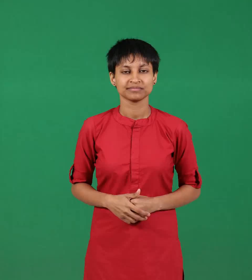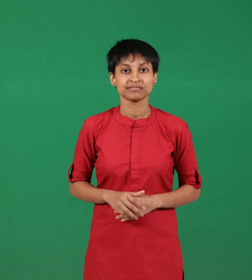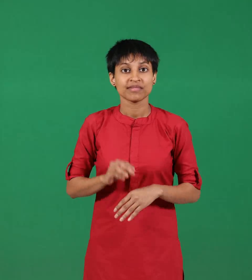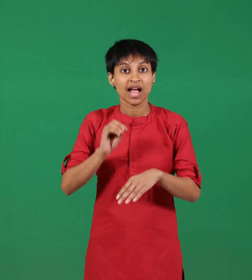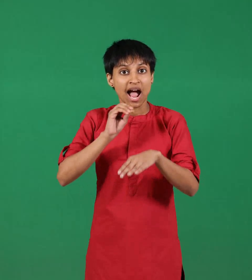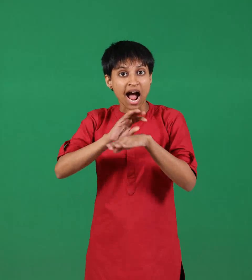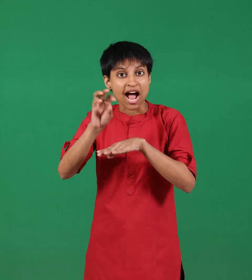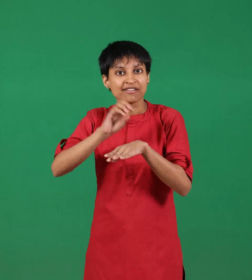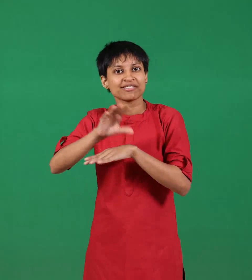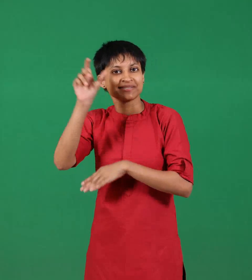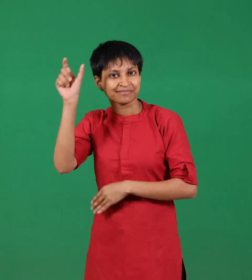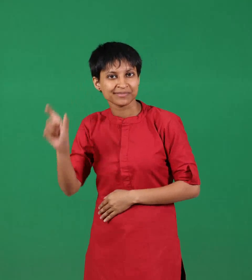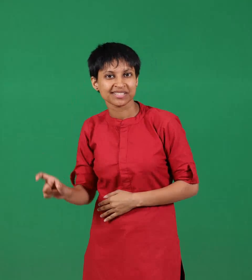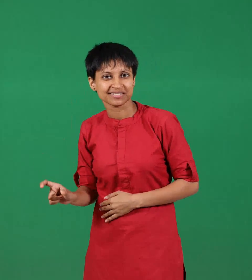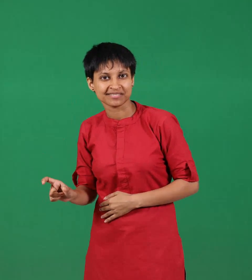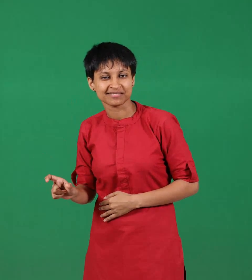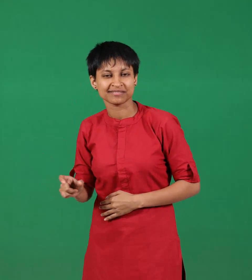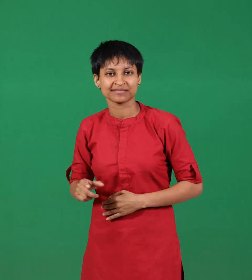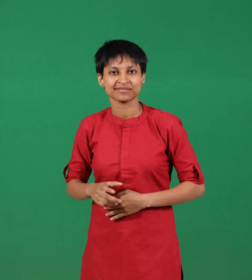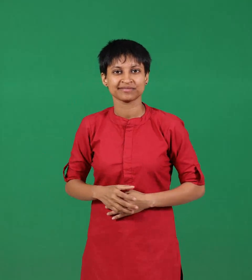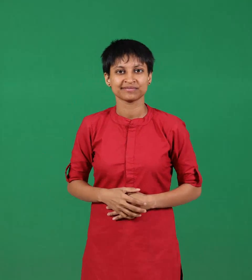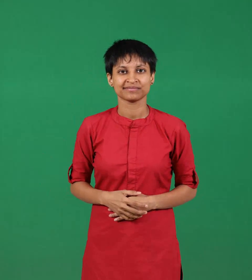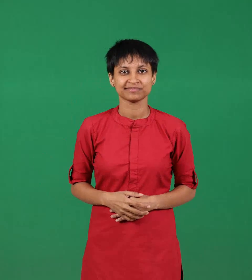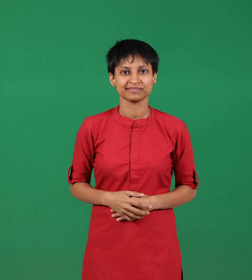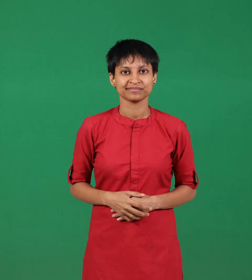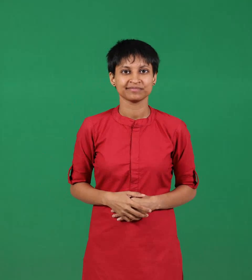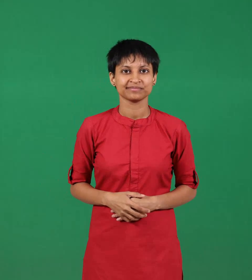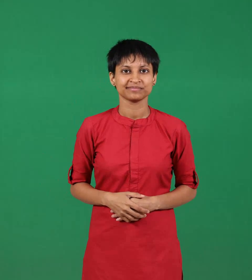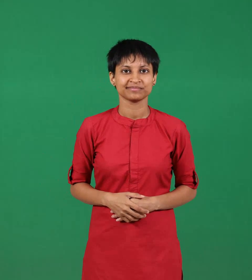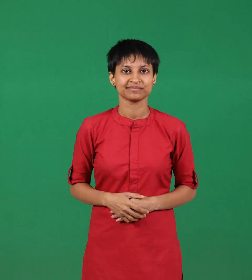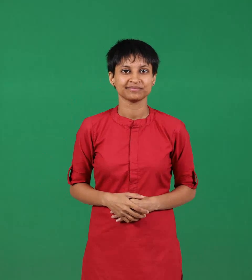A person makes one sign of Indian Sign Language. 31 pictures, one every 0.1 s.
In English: counsellor
